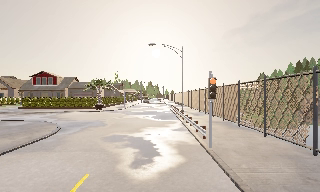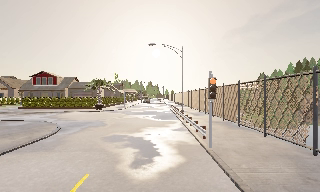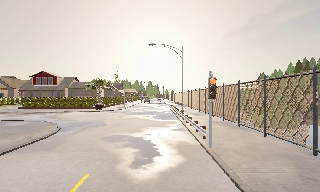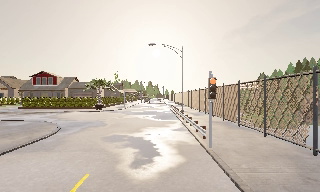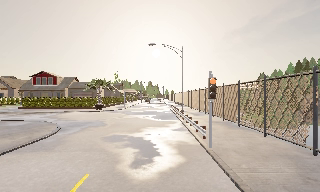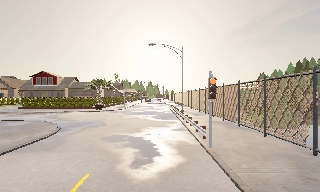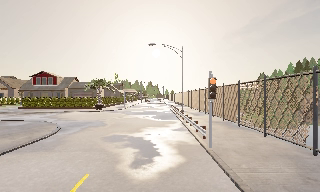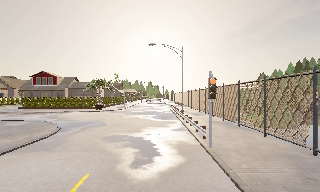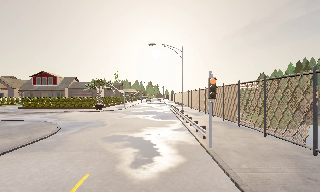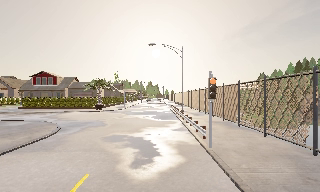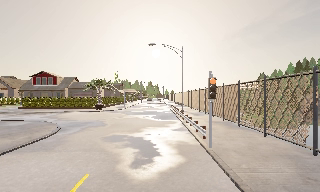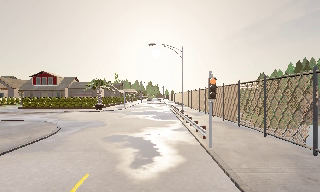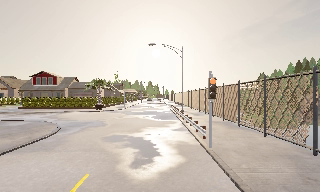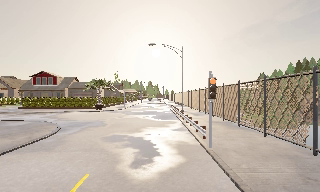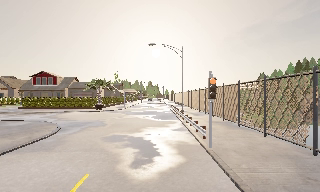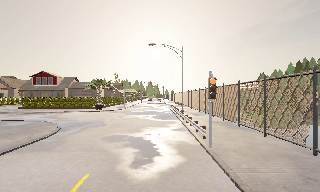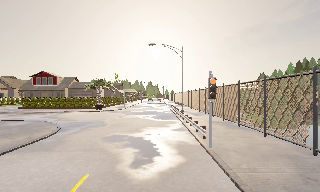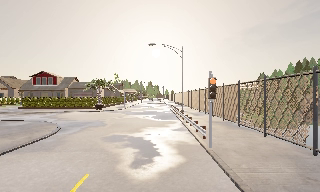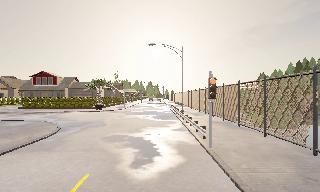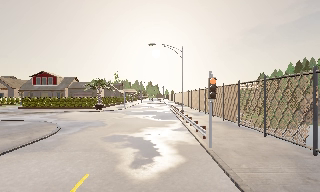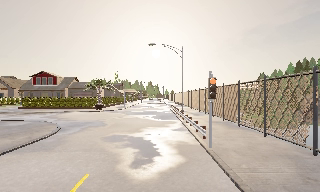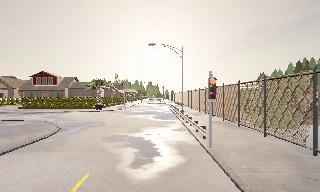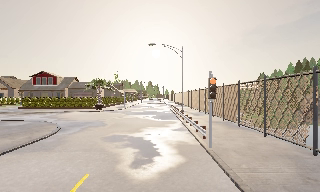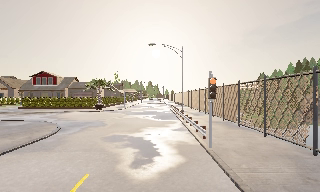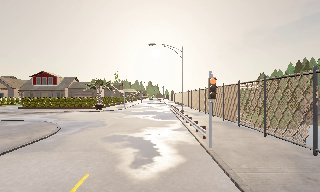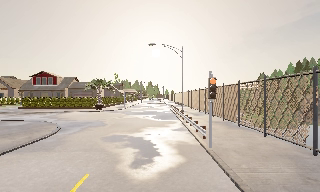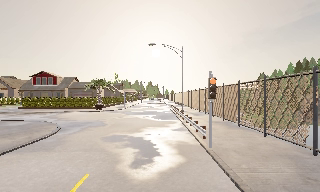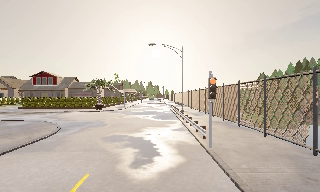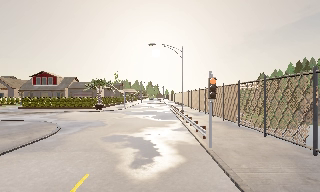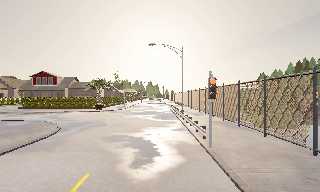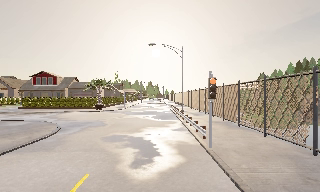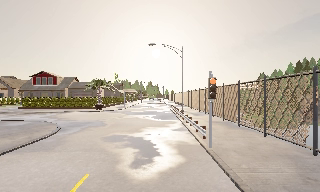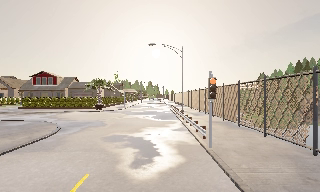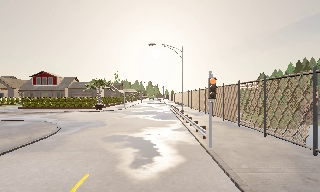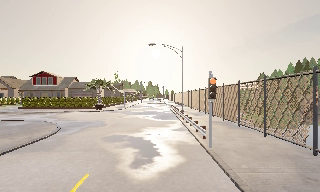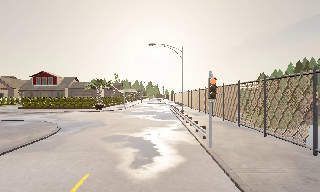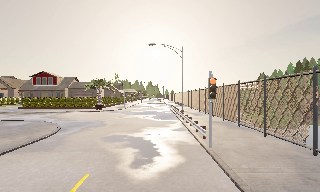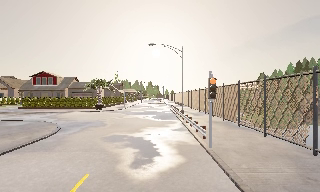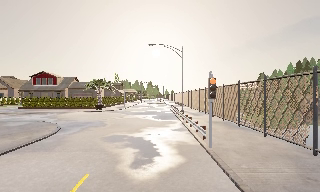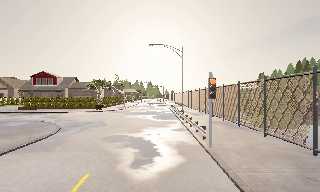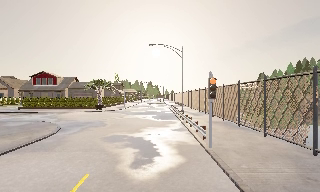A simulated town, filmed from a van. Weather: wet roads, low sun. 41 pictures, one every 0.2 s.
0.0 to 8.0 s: The camera keeps its place and its aim.
The film runs backward here.
